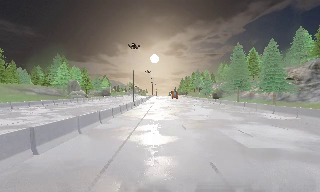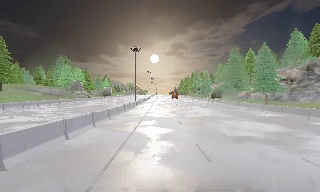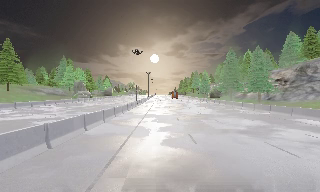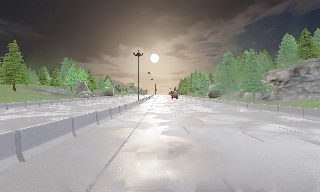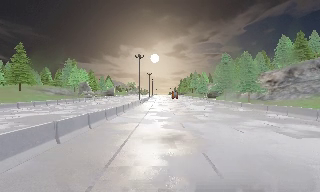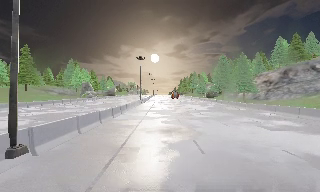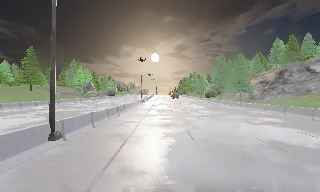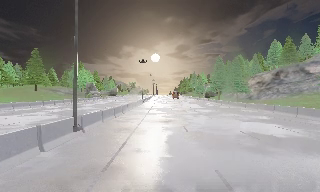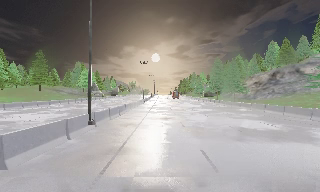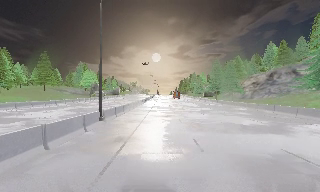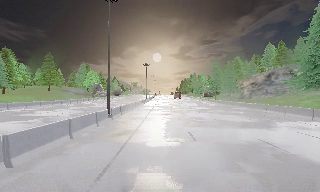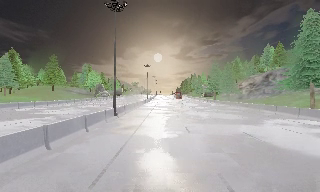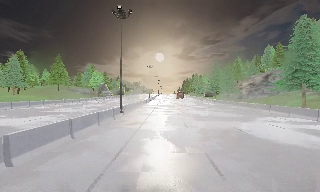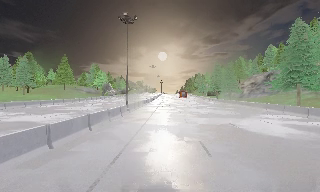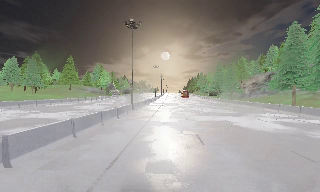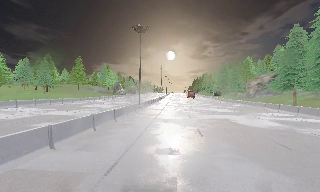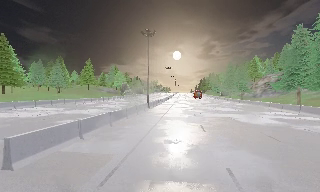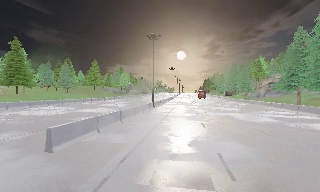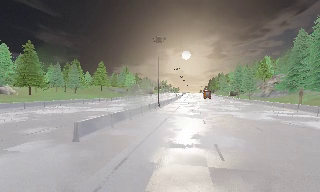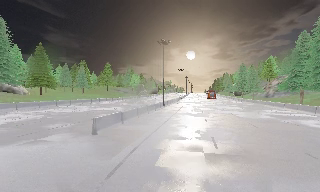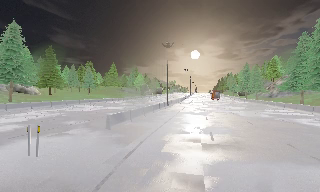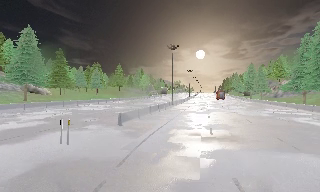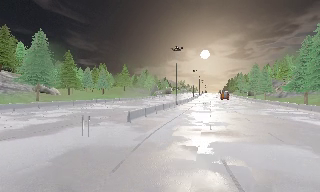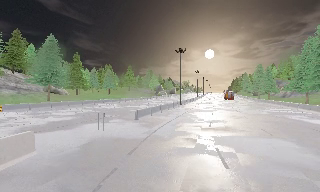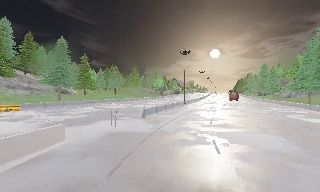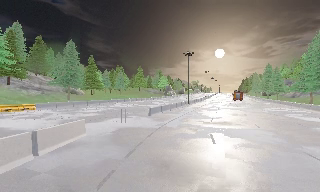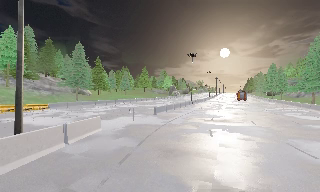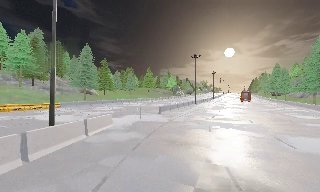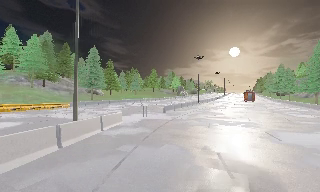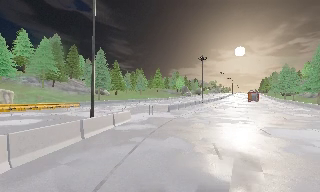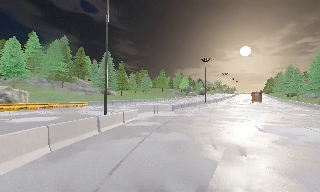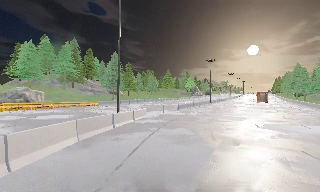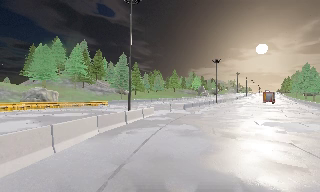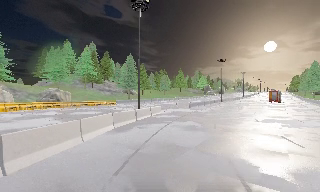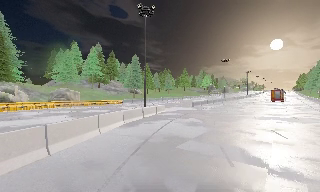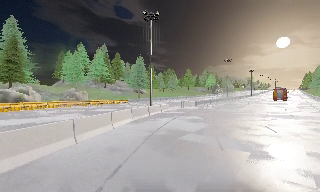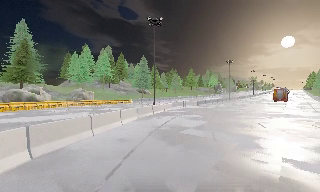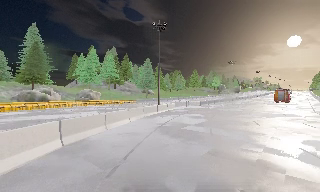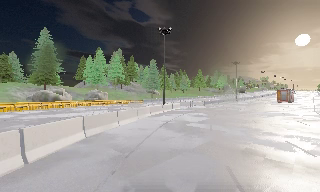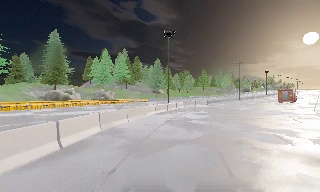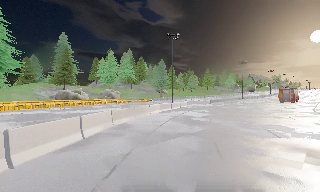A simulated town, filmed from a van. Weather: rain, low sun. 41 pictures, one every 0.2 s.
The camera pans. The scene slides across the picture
to the right.
The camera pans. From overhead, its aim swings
counterclockwise.
0.0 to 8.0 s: The camera swings to its left by about 45 degrees, and the scene slides to the right. It travels backward, about 60 m.
The film runs backward here.
